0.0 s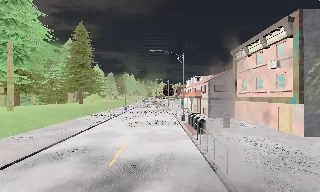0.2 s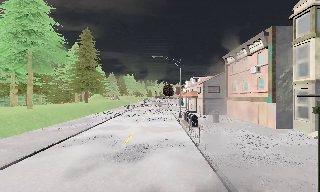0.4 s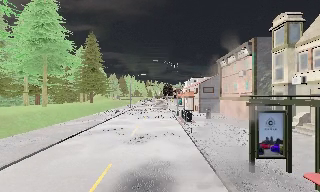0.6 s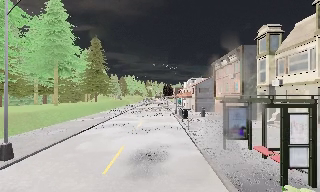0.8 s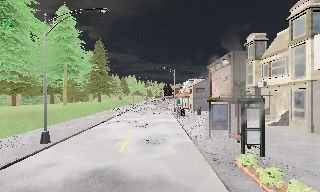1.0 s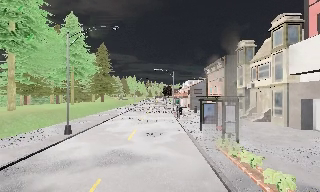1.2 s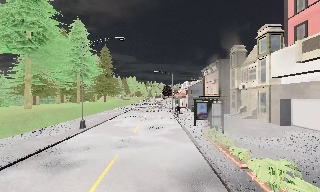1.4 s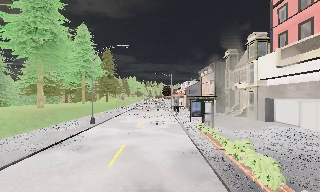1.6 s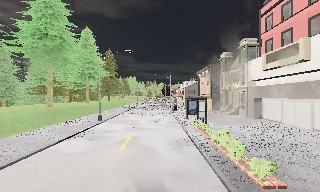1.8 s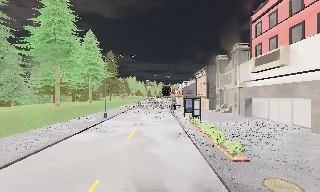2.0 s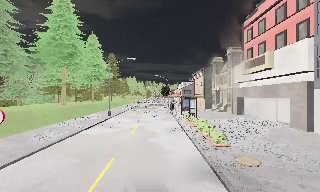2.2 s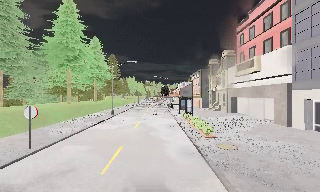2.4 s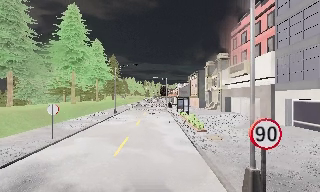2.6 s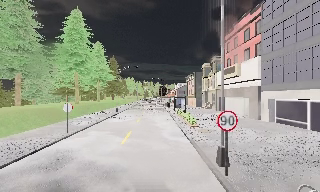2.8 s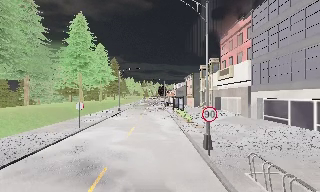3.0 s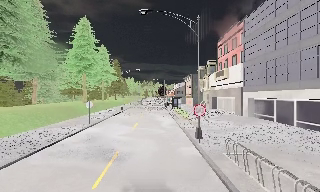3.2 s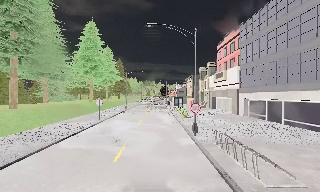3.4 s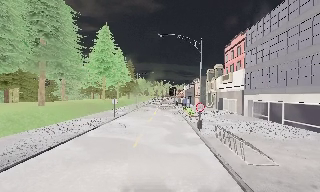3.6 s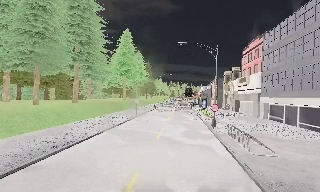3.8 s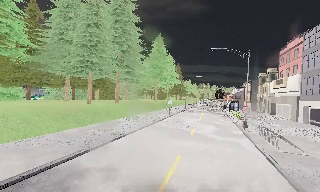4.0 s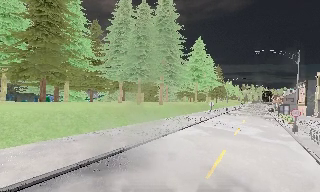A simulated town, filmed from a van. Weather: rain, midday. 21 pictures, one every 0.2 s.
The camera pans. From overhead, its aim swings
counterclockwise.
The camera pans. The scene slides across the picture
to the right.
0.0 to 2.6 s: The camera travels backward, about 30 m, so what stands in front gets smaller.
2.6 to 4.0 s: The camera swings to its left by about 35 degrees, and the scene slides to the right. It travels backward, about 13 m.
The film runs backward here.
